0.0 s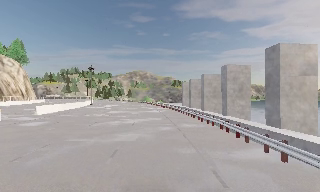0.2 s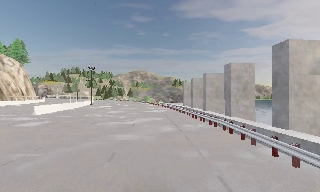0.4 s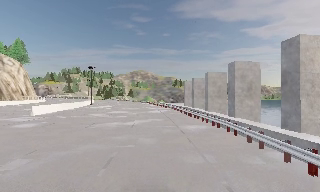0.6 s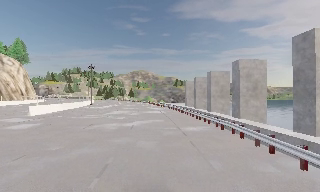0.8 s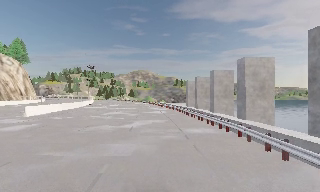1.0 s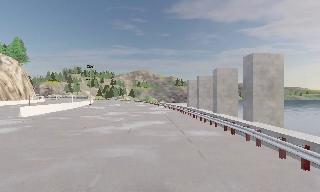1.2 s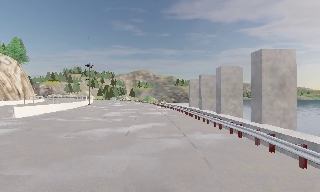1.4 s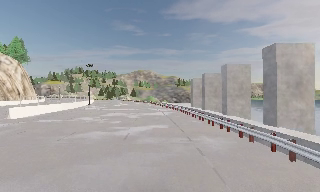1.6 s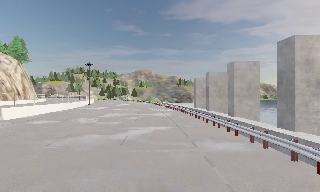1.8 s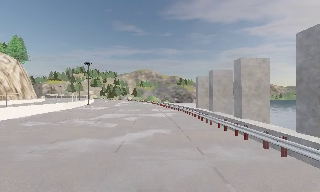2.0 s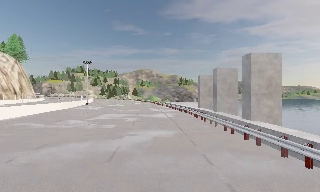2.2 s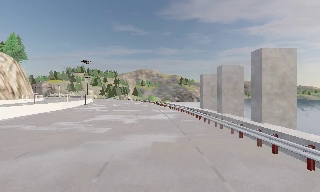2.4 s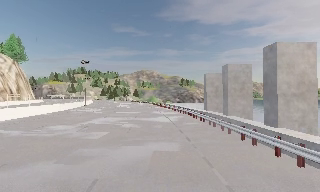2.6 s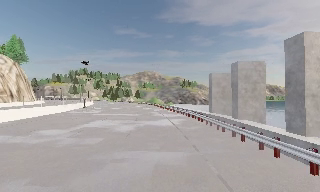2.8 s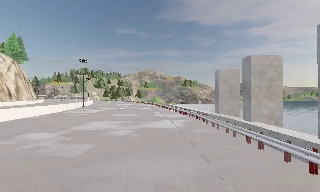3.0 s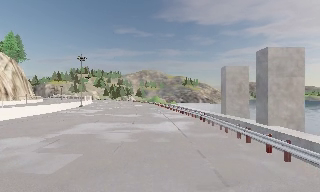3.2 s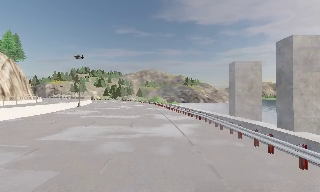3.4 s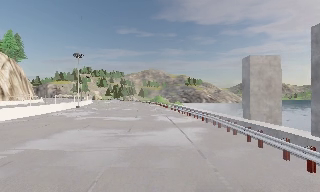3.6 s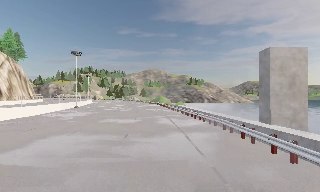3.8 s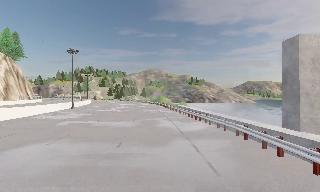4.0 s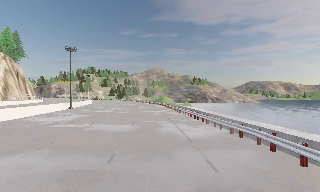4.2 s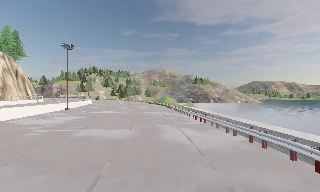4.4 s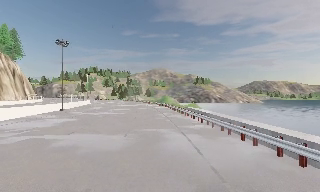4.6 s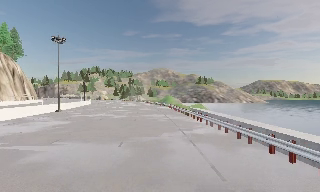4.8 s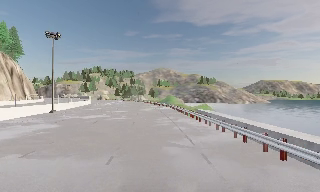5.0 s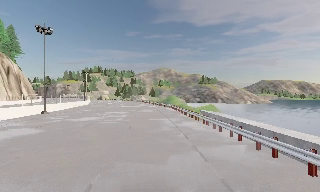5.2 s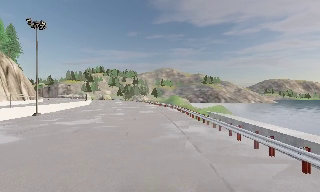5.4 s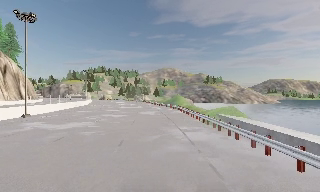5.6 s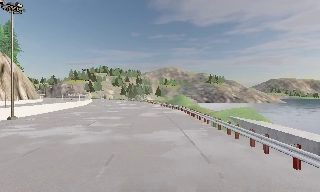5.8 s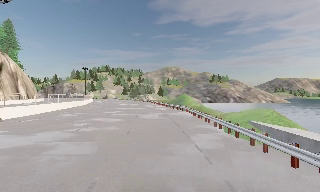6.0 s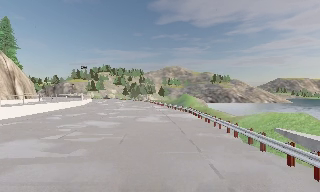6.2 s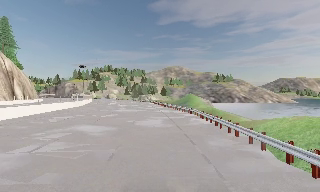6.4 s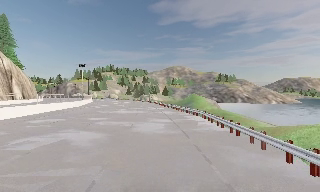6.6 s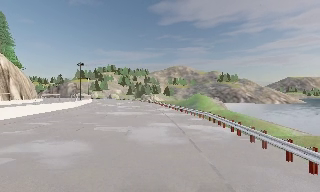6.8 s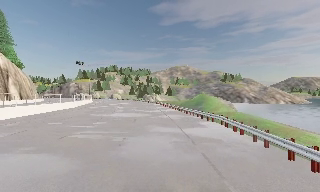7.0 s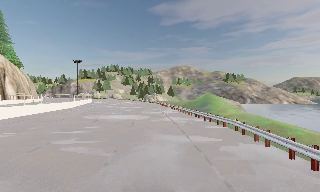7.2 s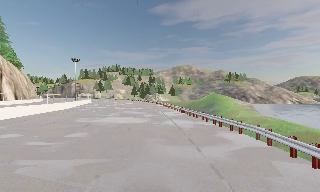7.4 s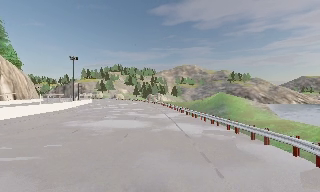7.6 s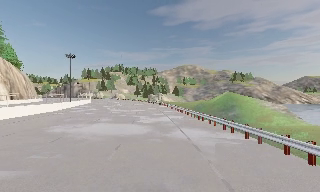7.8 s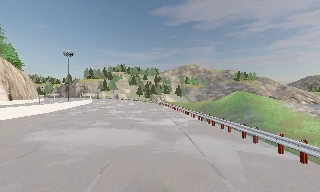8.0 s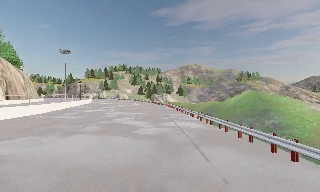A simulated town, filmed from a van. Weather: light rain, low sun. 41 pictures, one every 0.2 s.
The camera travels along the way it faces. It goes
forward.
0.0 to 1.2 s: The camera travels forward, about 4 m, so what stands in front looms larger. It gains speed.
1.2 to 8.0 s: The camera pans to its left, which is counterclockwise from overhead, by about 15 degrees. It travels forward, about 60 m, so what stands in front looms larger. It gains speed.
The film runs forward here.
